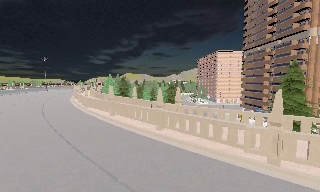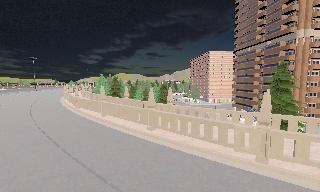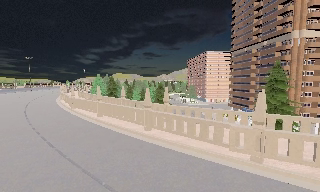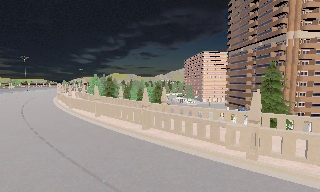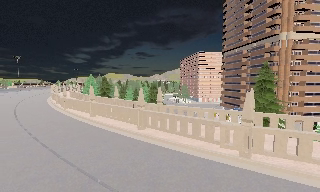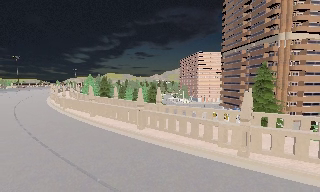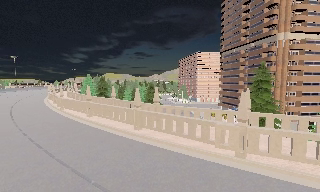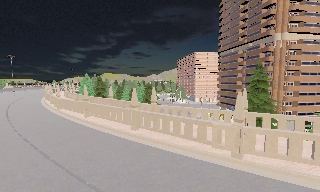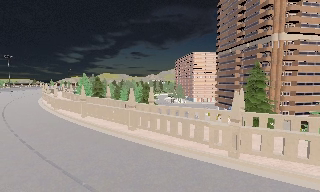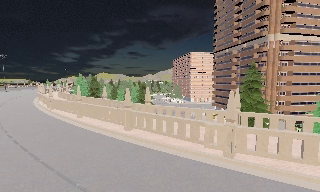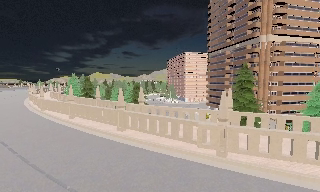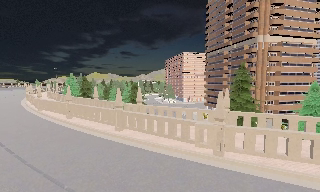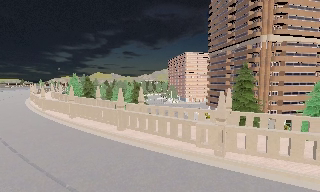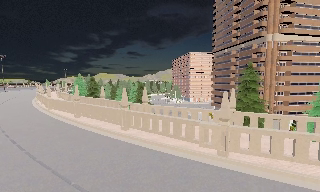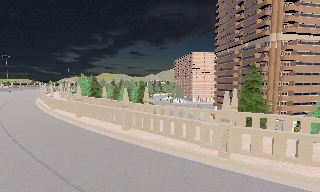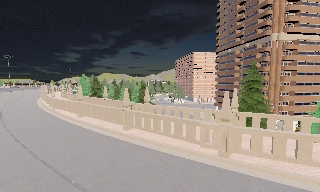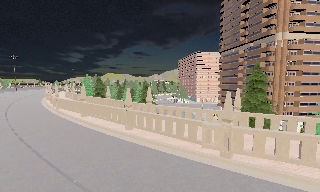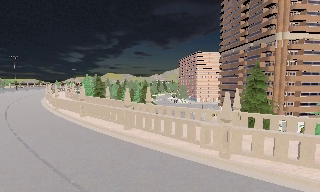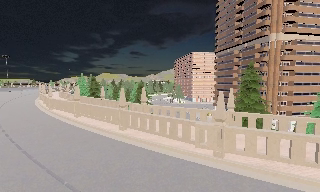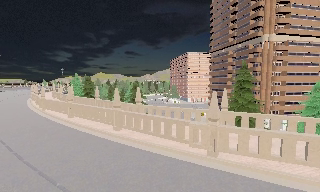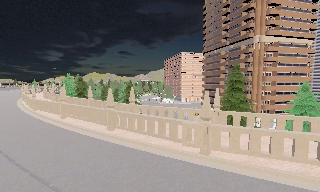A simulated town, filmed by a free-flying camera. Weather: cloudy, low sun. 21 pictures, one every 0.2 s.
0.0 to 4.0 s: The camera pans to its right, which is clockwise from overhead, by about 10 degrees. It travels to its right, about 1 m, so close, fixed things drift to the left.
The film runs backward here.
